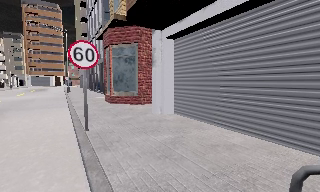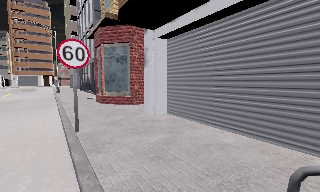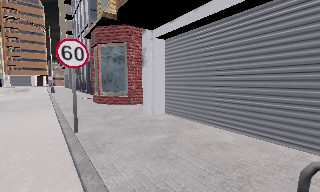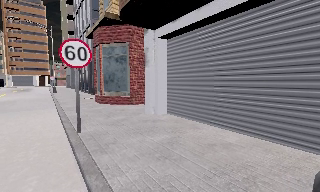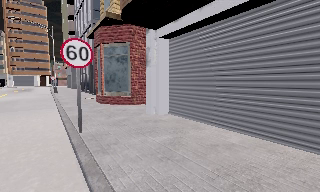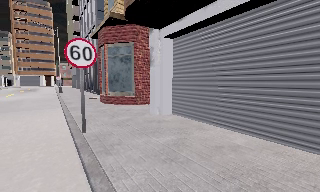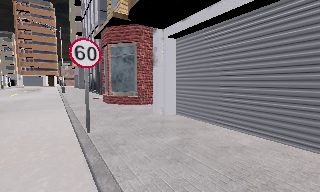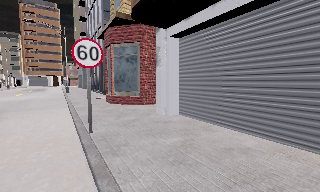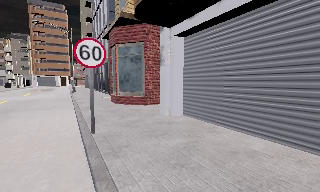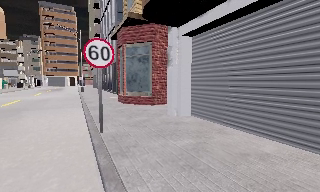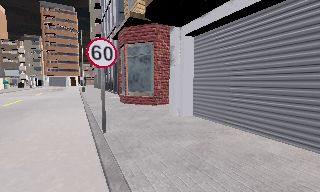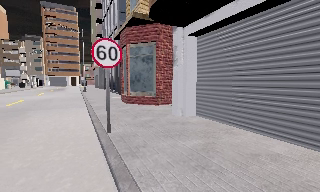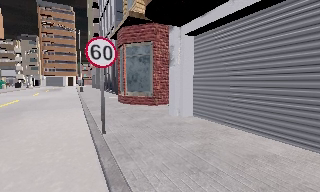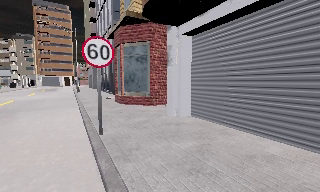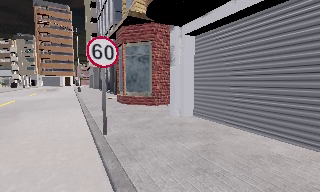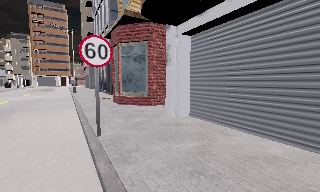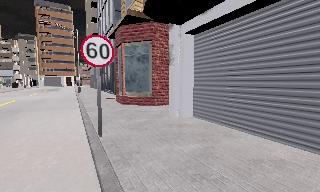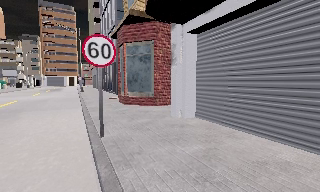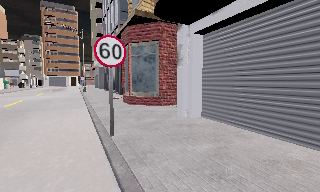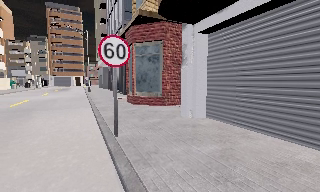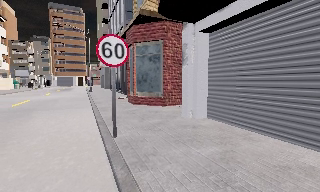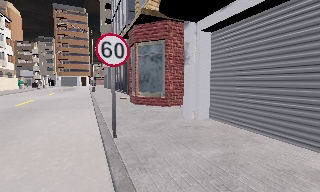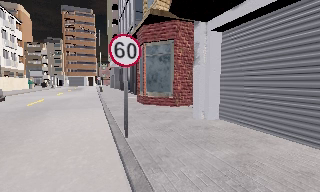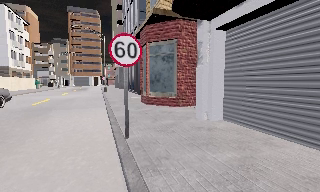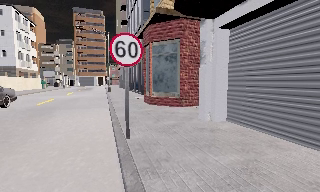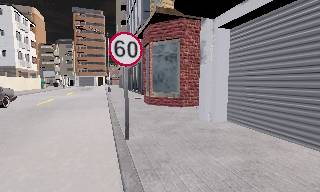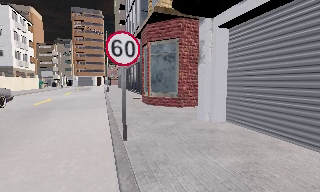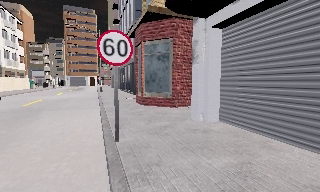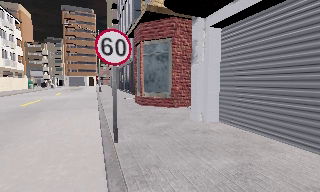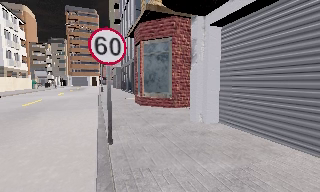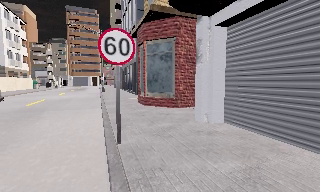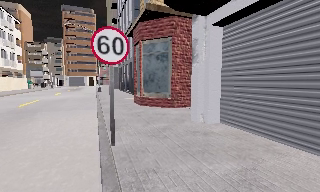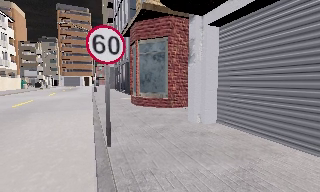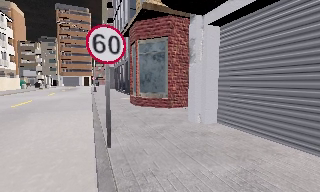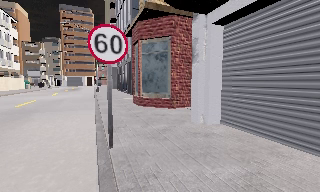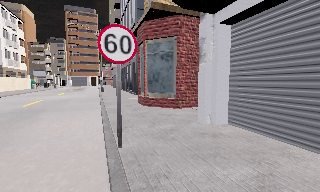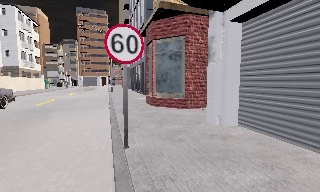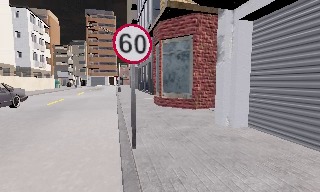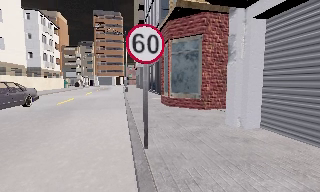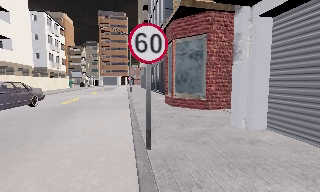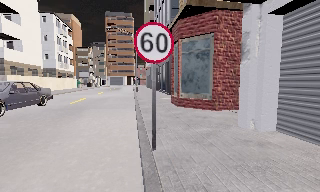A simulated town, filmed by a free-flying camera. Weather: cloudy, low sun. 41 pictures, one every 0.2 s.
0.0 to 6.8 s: The camera travels forward, about 1.5 m, so what stands in front looms larger.
6.8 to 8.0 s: The camera pans to its left, which is counterclockwise from overhead, by about 15 degrees.
The film runs forward here.
